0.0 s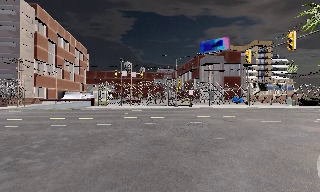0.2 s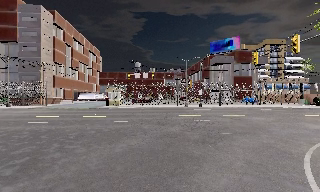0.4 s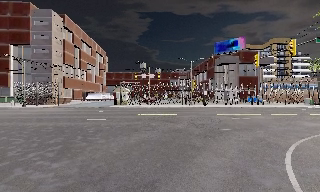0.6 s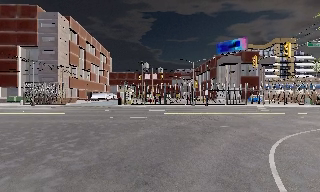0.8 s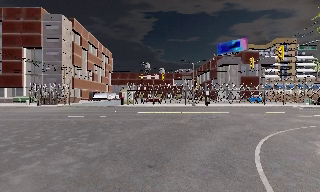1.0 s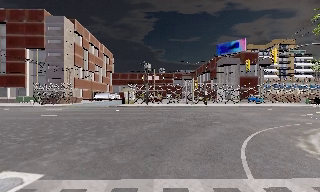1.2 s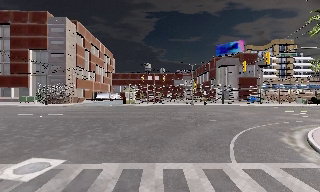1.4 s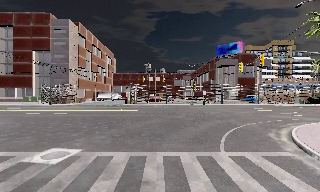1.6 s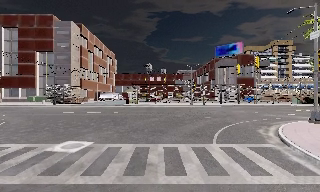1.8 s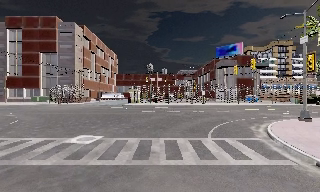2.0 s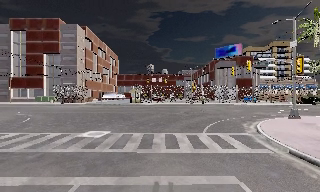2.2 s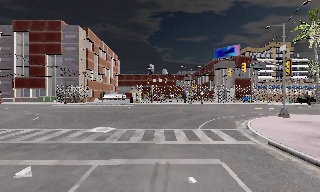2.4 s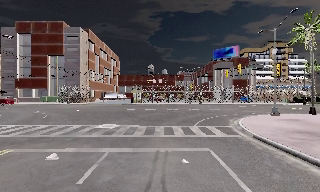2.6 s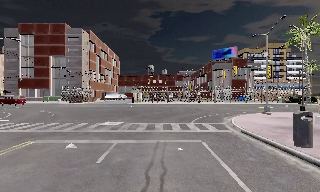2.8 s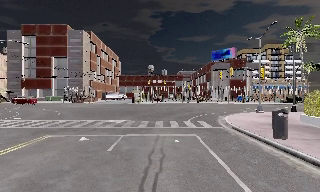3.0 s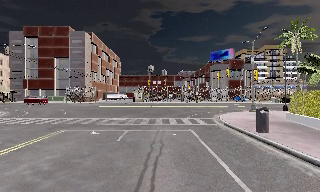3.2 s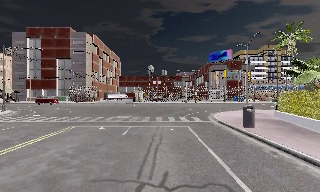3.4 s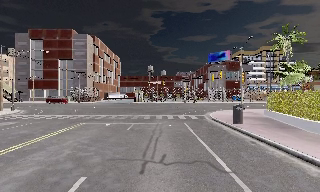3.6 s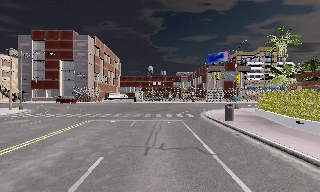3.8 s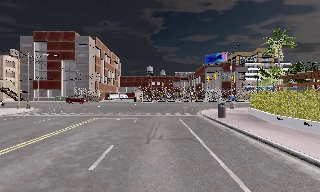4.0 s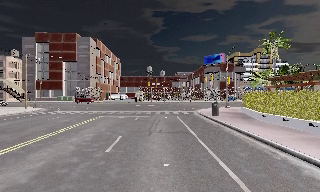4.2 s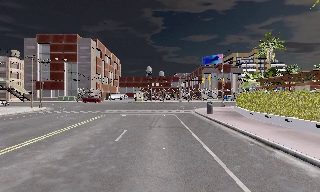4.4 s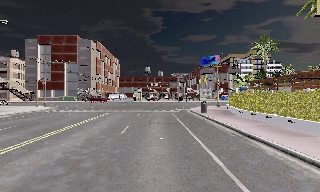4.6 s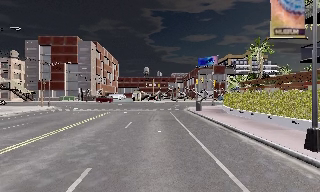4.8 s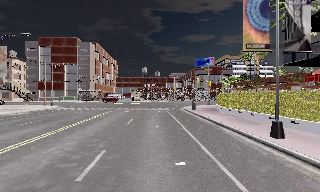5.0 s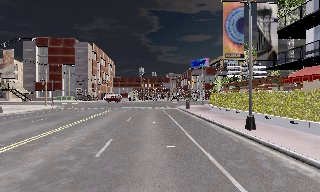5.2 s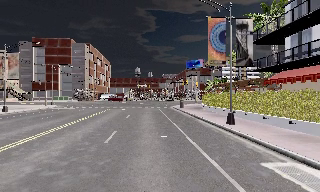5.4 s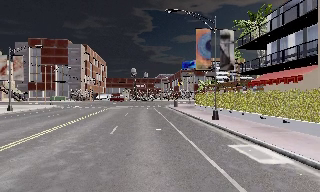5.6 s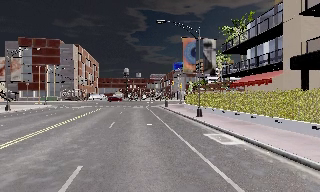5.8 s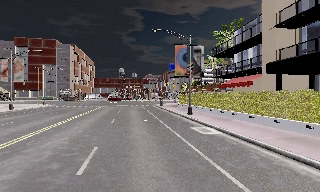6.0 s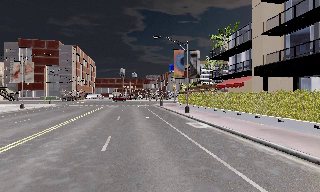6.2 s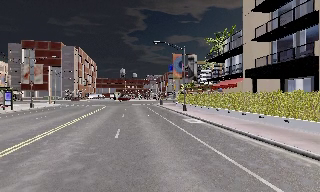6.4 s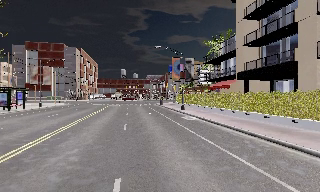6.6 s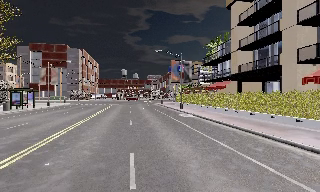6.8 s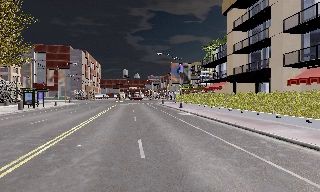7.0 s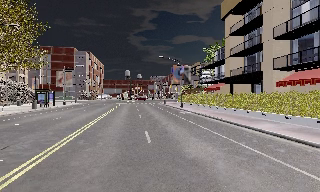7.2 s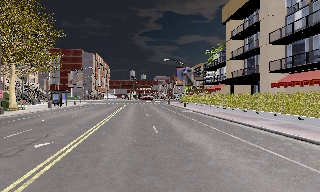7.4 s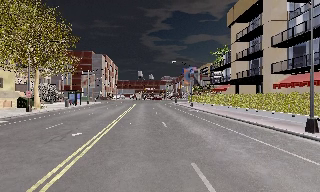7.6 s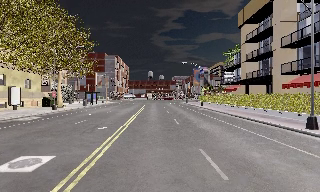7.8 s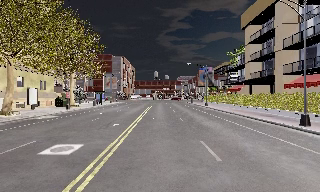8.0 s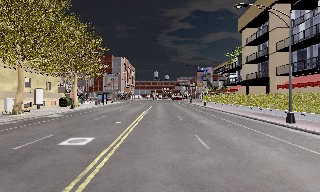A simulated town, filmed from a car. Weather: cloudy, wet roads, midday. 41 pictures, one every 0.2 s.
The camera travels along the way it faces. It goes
backward.
0.0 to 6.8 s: The camera travels backward, about 40 m, so what stands in front gets smaller. It gains speed.
6.8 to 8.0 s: The scene slides to the right, as the camera pans about 10 degrees to its left. It travels backward, about 8 m, so what stands in front gets smaller.
The film runs backward here.
